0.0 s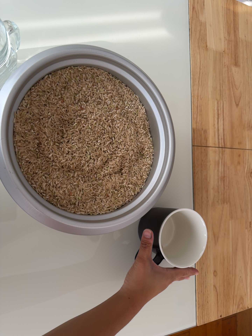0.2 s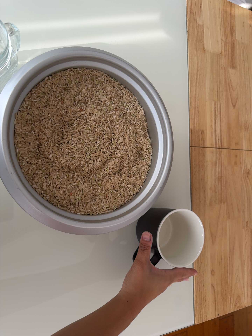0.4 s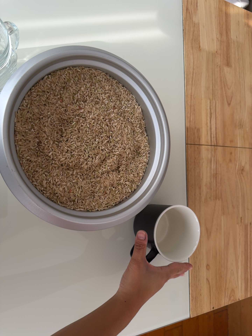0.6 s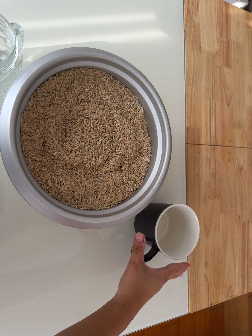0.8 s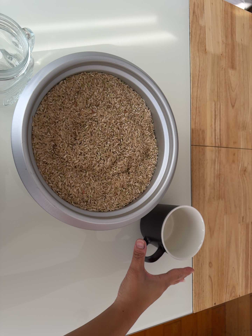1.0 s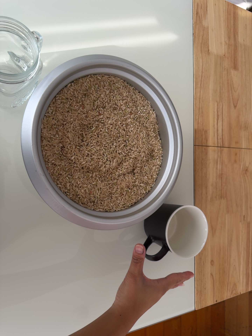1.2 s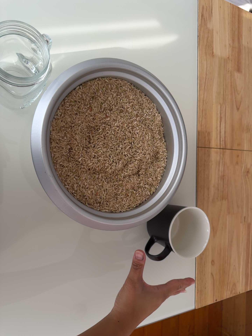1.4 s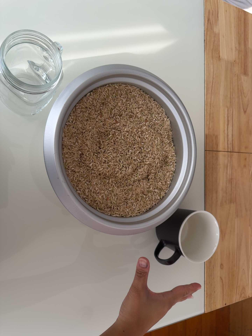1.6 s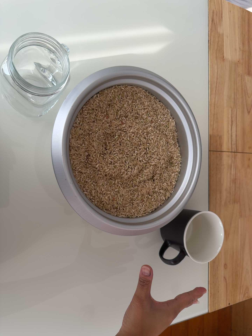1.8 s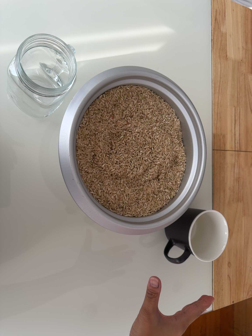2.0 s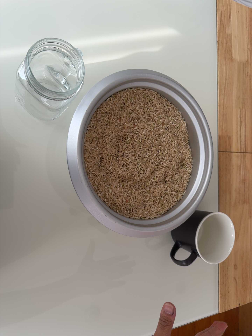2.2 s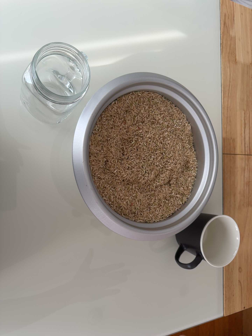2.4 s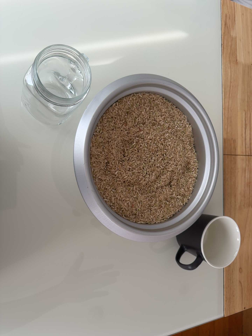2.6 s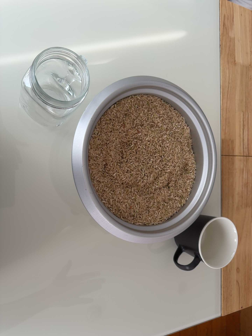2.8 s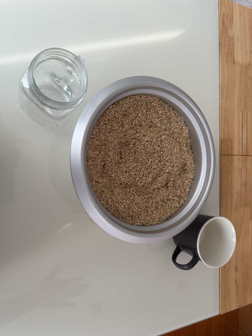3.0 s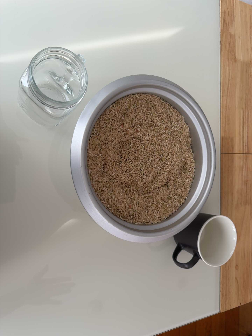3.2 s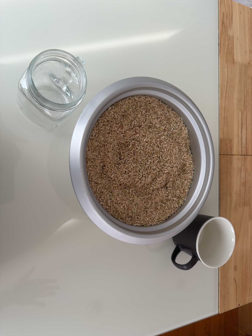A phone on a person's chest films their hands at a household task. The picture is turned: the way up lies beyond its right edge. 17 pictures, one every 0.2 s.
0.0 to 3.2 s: The camera travels to its left, backward and toward the top of its view, about 10 cm, so close, fixed things drift to the right.
The film runs backward here.
